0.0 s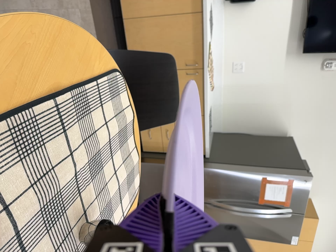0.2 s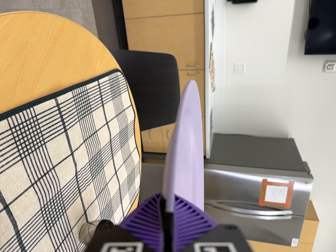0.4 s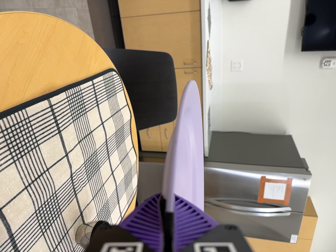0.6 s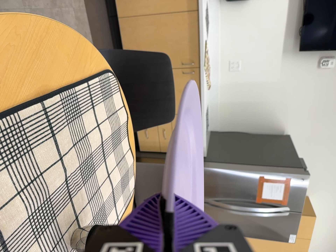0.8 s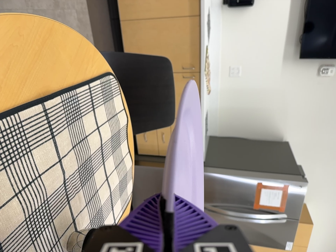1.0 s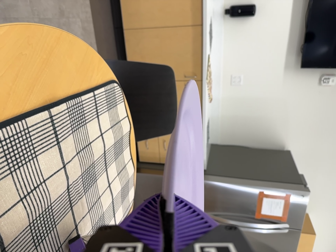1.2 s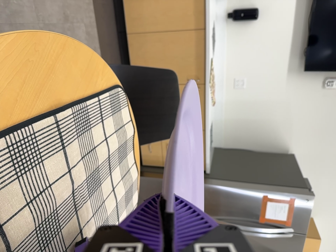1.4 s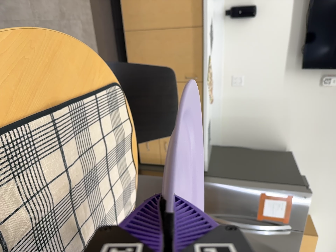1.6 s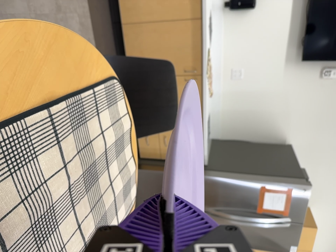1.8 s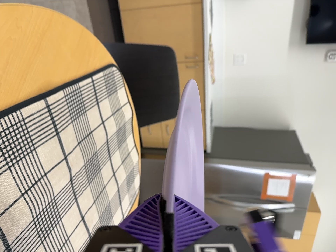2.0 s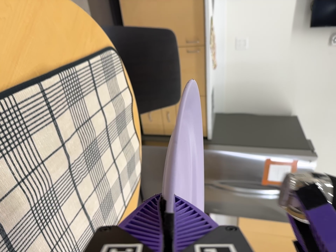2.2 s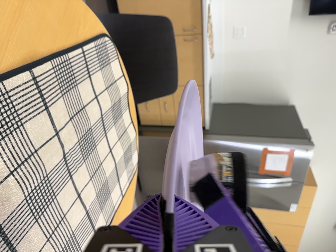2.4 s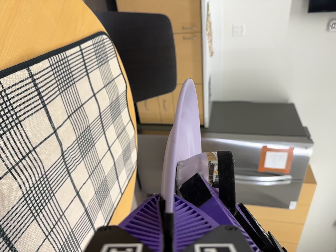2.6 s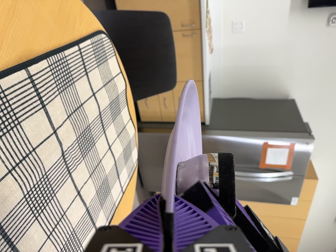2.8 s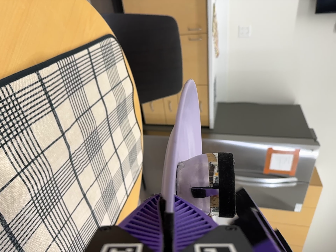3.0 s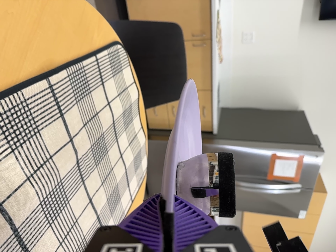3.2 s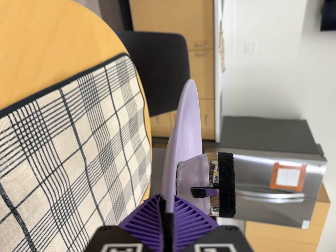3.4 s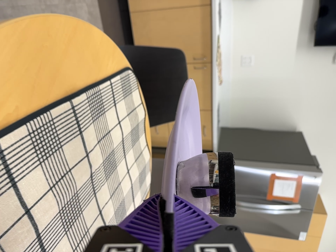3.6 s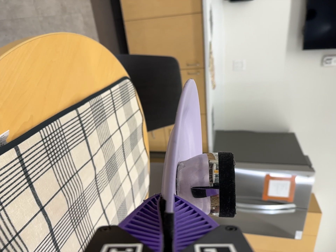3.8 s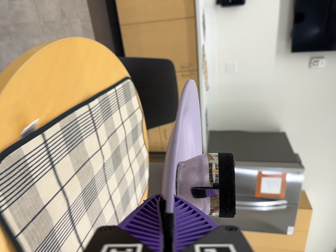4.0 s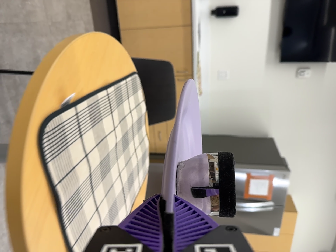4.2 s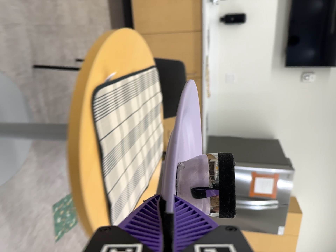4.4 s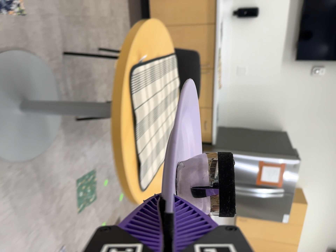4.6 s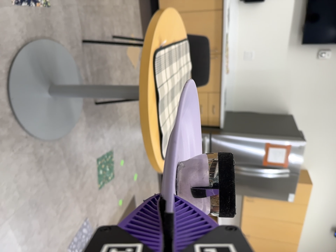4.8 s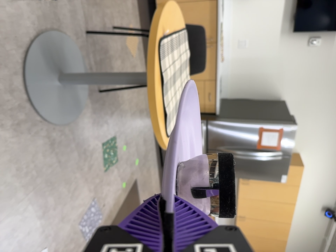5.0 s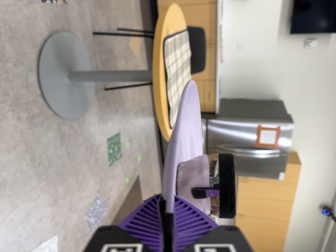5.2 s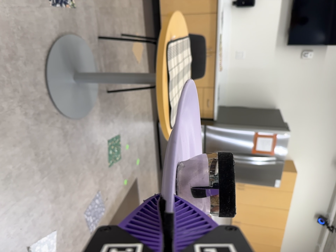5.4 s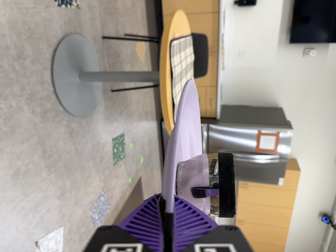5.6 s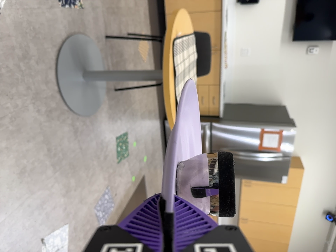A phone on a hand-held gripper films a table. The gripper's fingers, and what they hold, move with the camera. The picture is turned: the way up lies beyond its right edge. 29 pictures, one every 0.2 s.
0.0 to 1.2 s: The camera shifts only a little, or ends up much as it began.
1.2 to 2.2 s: The camera travels forward, about 6 cm, so what stands in front looms larger. Its aim tips toward the bottom of its view by about 10 degrees, and the scene shifts upward.
2.2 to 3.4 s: The camera travels backward, about 6 cm, so what stands in front gets smaller.
3.4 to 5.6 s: The camera travels backward and toward the bottom of its view, about 110 cm, so what stands in front gets smaller.
The film runs backward here.
